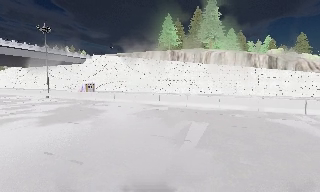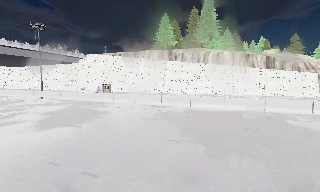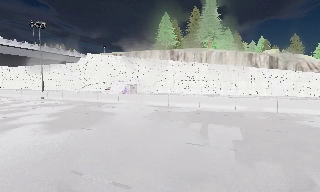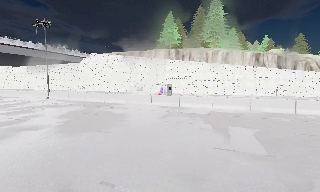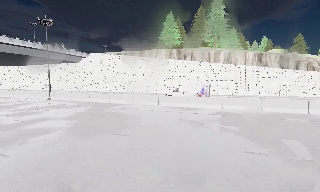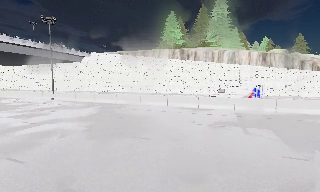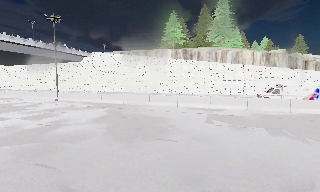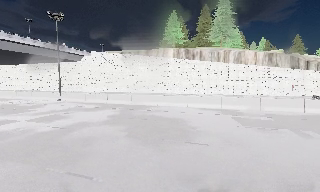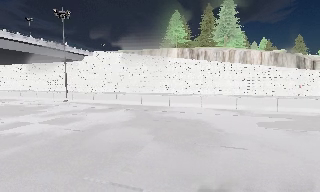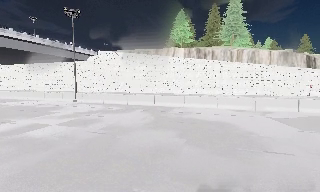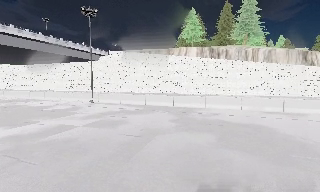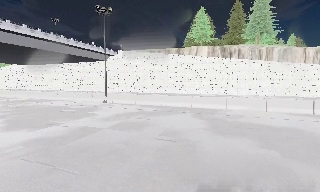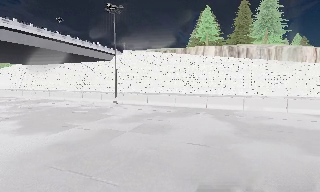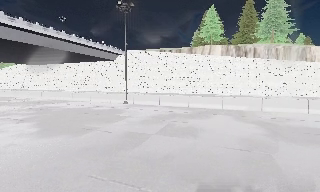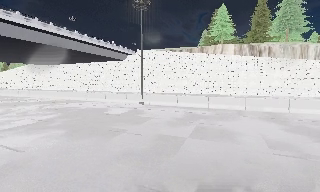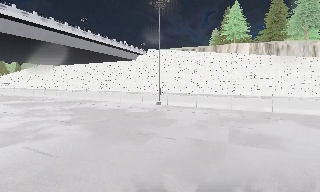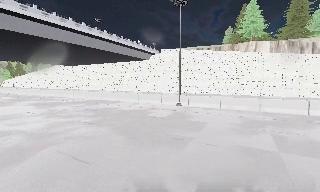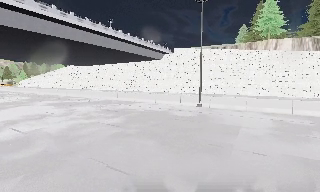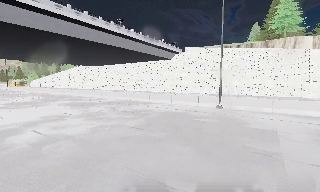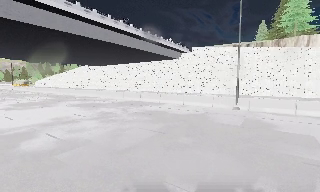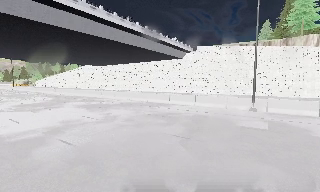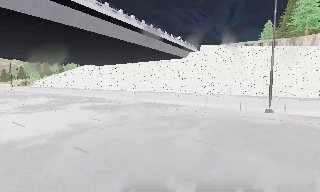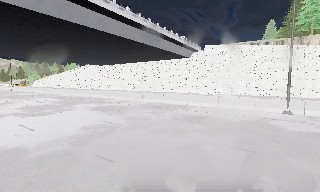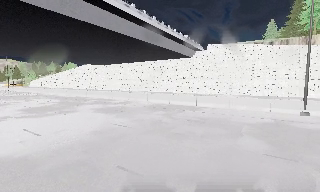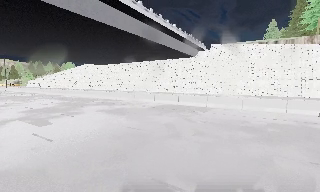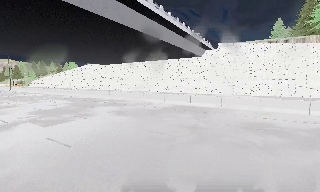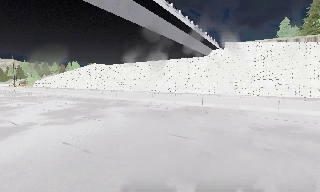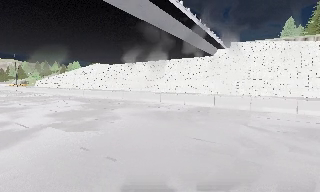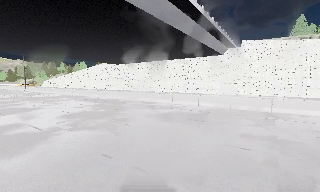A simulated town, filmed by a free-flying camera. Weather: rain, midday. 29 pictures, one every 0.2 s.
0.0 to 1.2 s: The camera travels to its left and forward, about 7 m, so close, fixed things drift to the right.
1.2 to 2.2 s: The camera travels to its left, about 8 m, so close, fixed things drift to the right.
2.2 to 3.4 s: The camera pans to its left, which is counterclockwise from overhead, by about 10 degrees. It travels to its left and forward, about 9 m, so close, fixed things drift to the right.
3.4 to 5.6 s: The camera travels to its left and forward, about 15 m, so close, fixed things drift to the right.
The film runs backward here.
